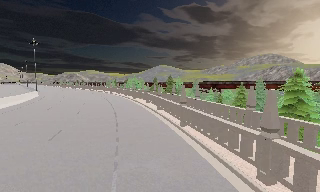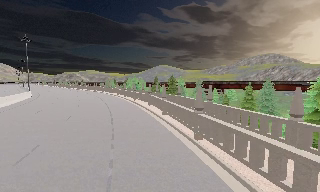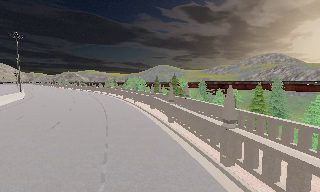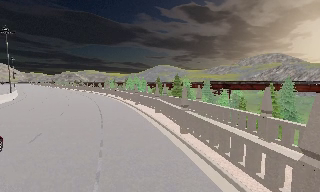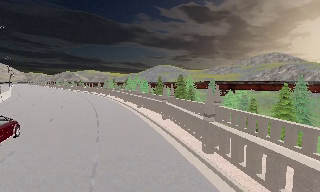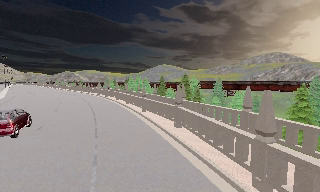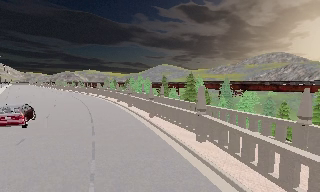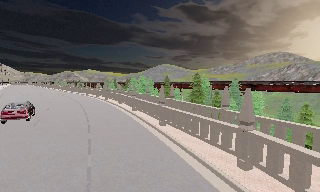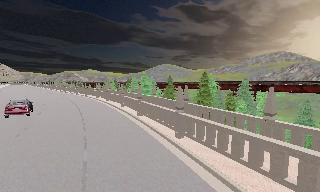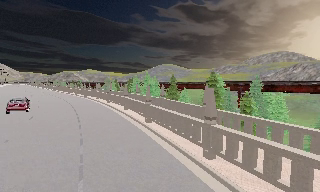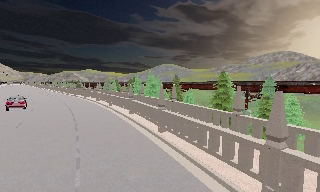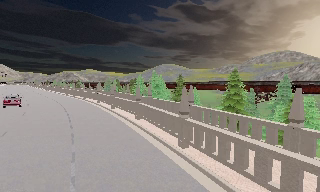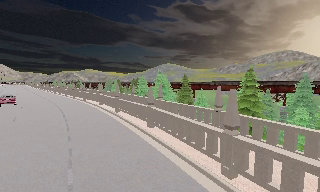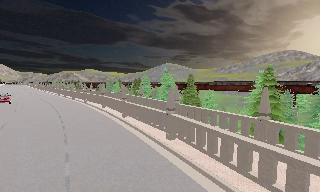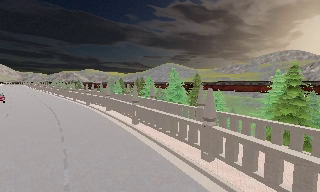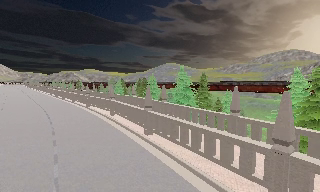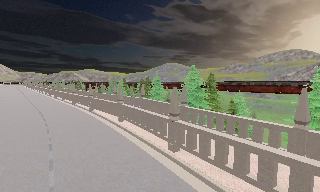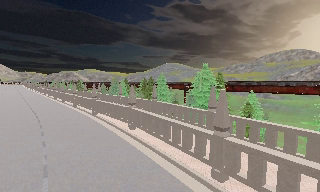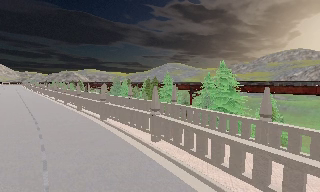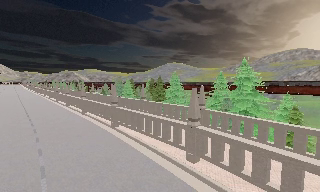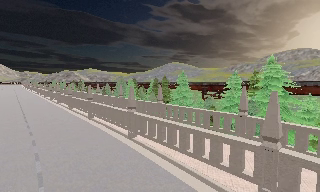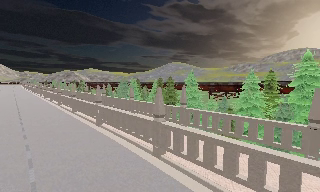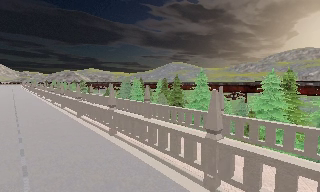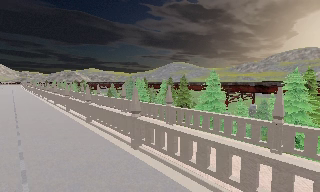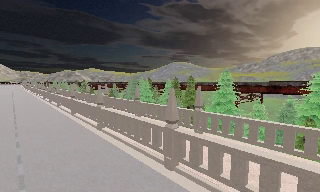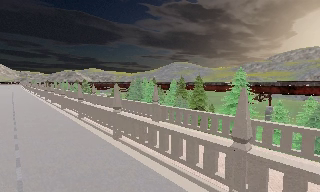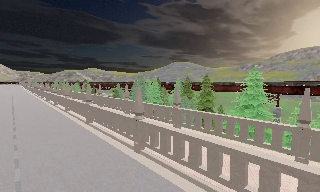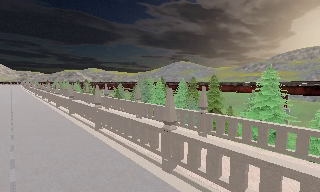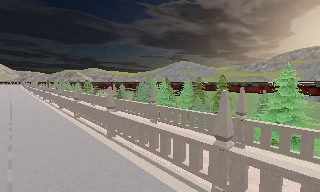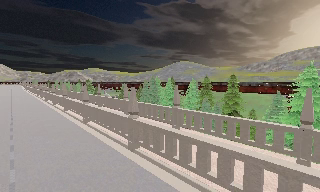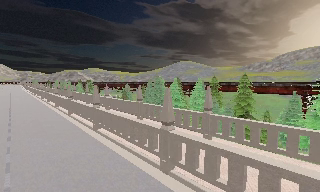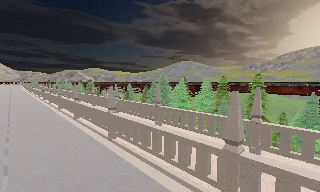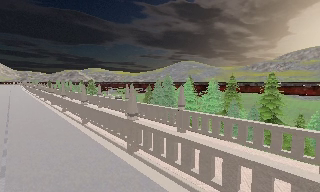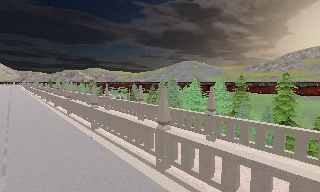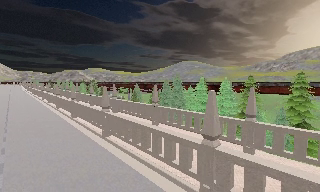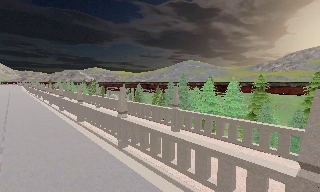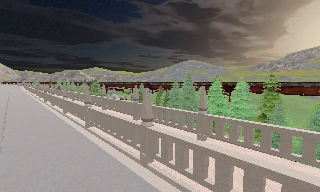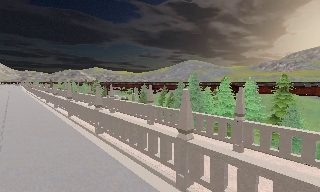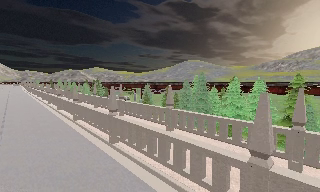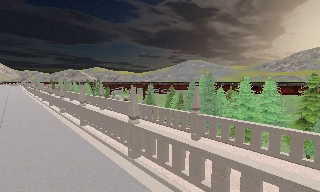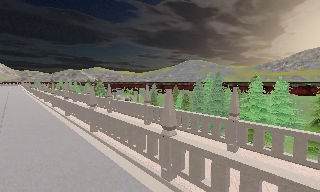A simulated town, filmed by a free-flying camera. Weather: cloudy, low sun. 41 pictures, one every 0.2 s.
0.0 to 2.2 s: The camera travels forward, about 30 m, so what stands in front looms larger.
2.2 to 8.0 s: The camera travels forward and to its left, about 65 m, so what stands in front looms larger.
The film runs forward here.
